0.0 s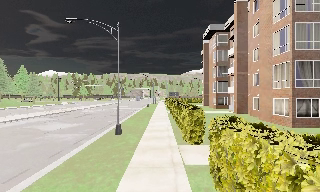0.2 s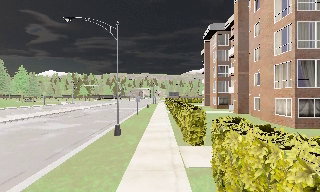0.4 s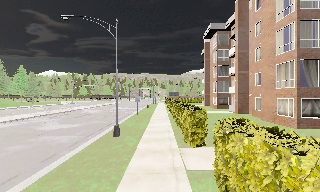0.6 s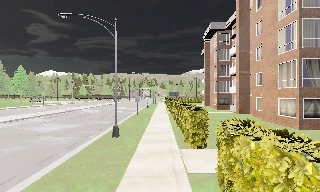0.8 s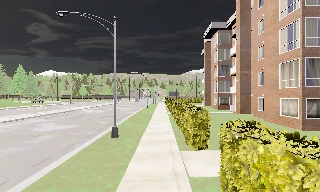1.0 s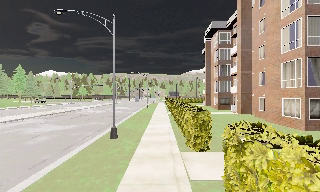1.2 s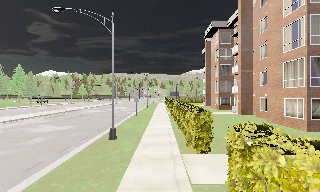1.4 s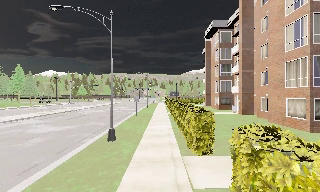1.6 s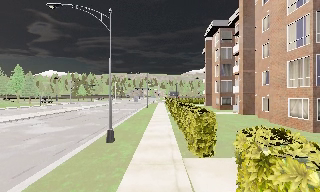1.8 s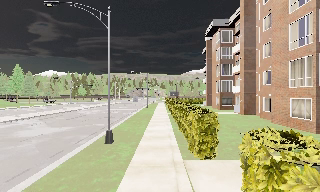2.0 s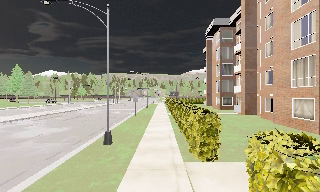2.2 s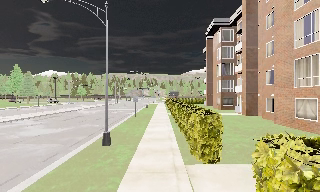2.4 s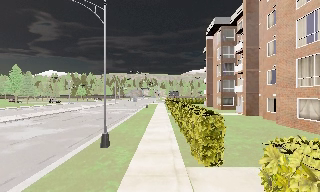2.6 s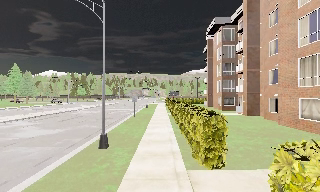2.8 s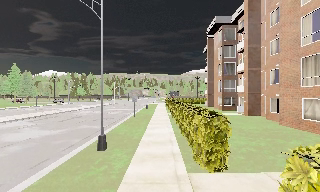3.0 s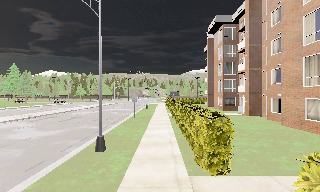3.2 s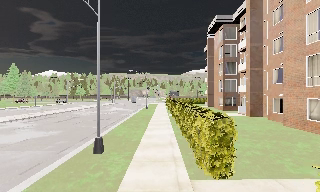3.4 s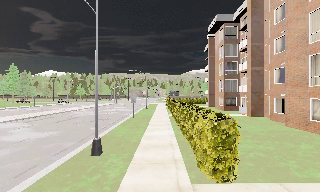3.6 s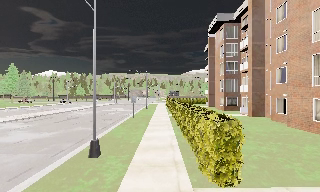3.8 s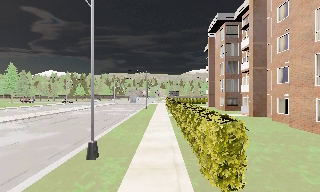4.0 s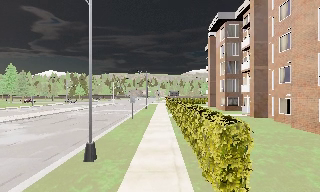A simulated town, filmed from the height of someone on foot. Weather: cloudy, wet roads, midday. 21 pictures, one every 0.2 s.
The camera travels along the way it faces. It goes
forward.
0.0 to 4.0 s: The camera travels forward, about 4.5 m, so what stands in front looms larger.
The film runs forward here.
